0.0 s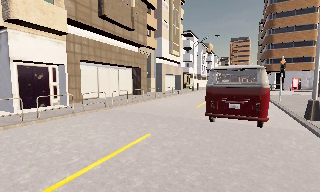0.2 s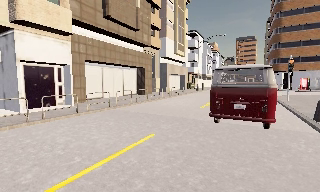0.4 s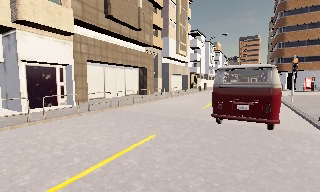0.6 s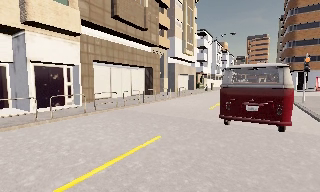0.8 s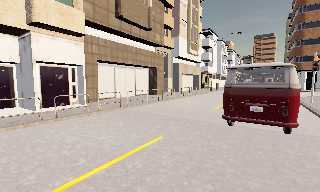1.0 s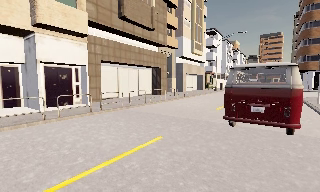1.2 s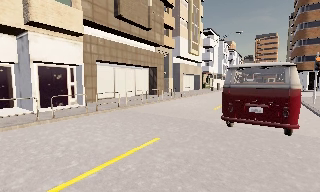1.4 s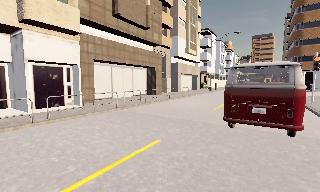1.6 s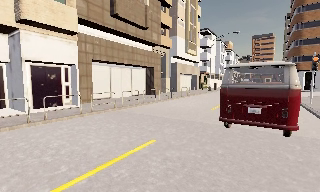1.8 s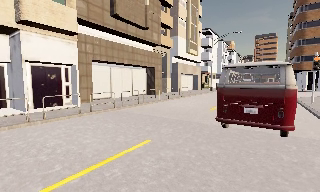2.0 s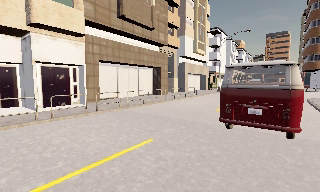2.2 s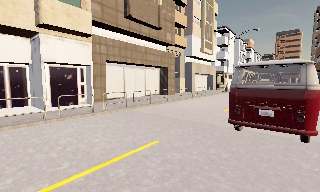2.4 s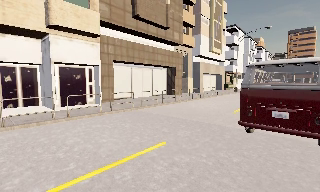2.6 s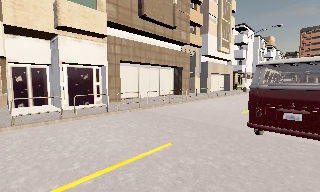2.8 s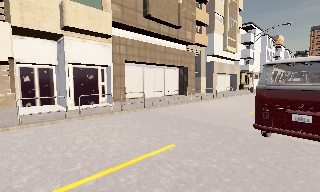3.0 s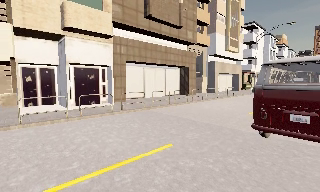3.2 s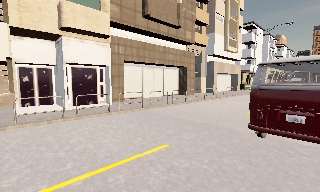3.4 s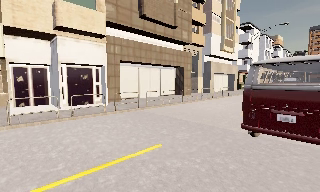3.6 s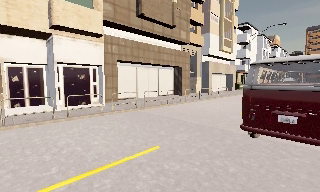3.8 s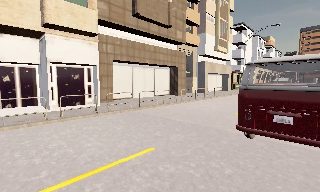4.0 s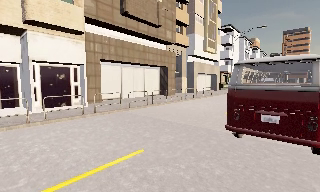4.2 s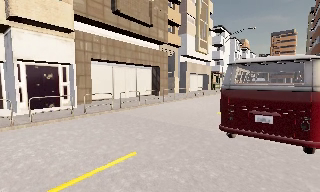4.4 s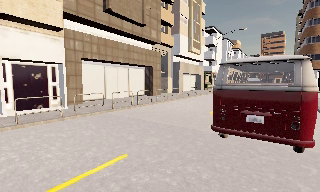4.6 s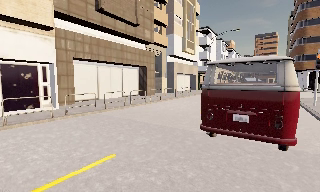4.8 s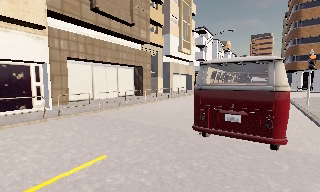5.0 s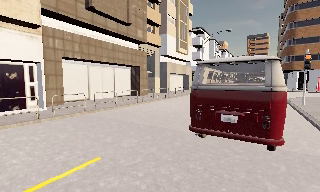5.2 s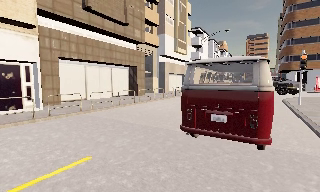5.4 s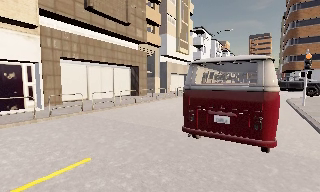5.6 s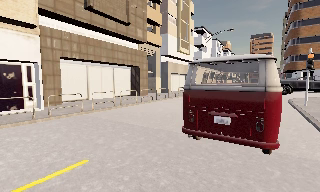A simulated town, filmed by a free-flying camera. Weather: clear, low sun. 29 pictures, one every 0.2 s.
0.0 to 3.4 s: The camera pans to its left, which is counterclockwise from overhead, by about 20 degrees. It travels to its right and forward, about 1.5 m.
3.4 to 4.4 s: The camera pans to its right, which is clockwise from overhead, by about 10 degrees.
4.4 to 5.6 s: The camera travels to its right, about 0.5 m, so close, fixed things drift to the left.
The film runs forward here.
